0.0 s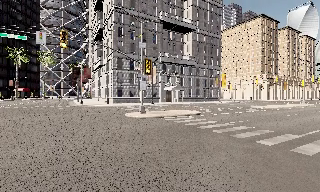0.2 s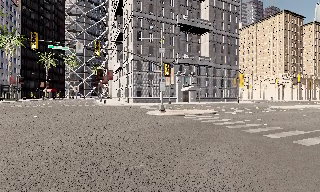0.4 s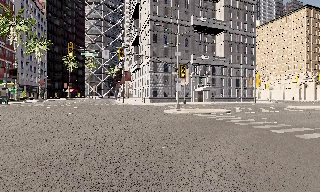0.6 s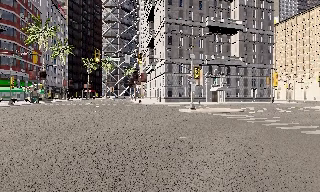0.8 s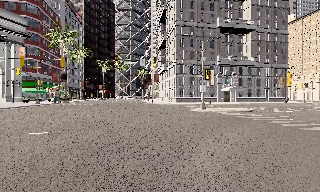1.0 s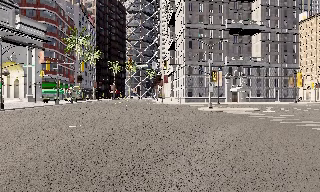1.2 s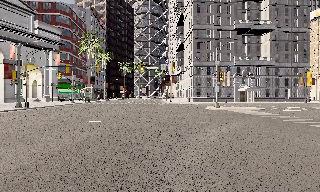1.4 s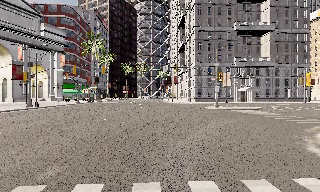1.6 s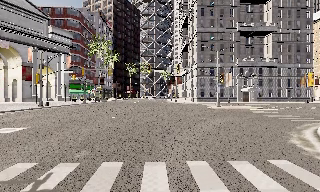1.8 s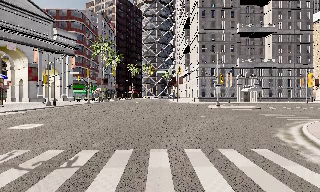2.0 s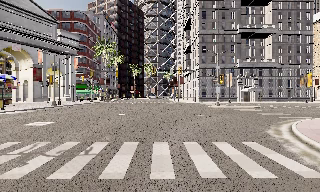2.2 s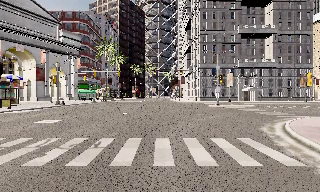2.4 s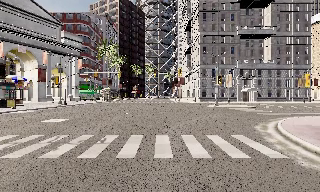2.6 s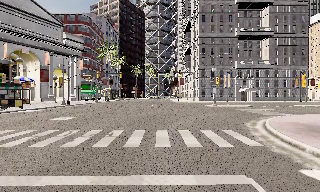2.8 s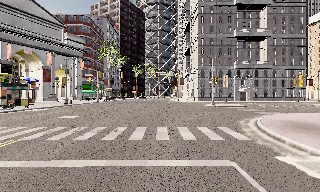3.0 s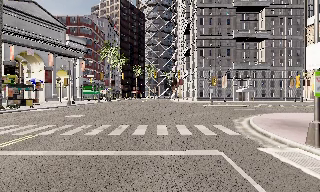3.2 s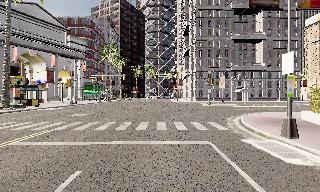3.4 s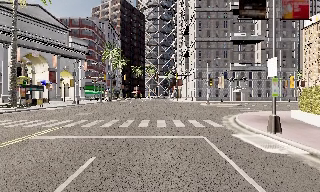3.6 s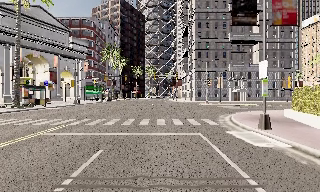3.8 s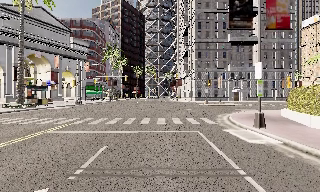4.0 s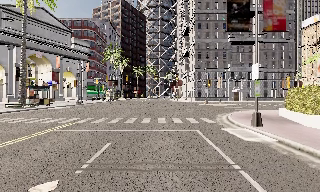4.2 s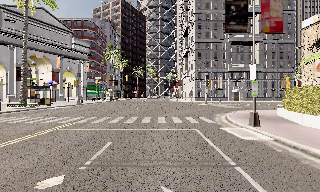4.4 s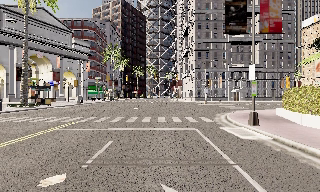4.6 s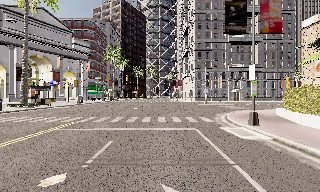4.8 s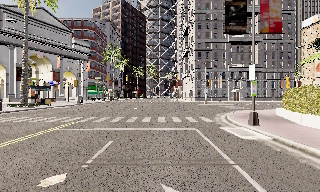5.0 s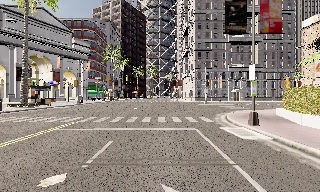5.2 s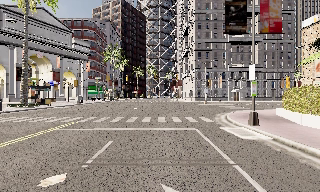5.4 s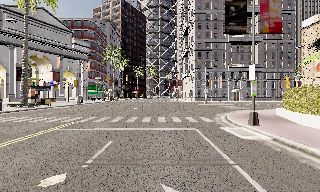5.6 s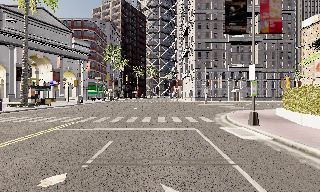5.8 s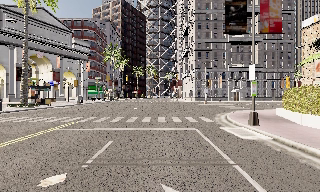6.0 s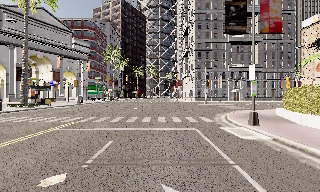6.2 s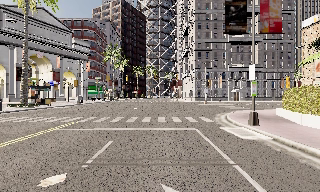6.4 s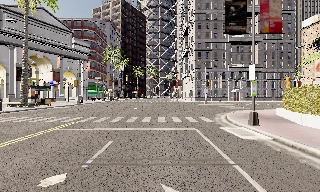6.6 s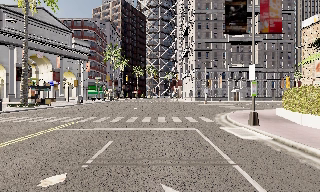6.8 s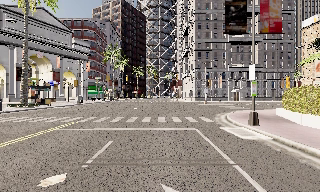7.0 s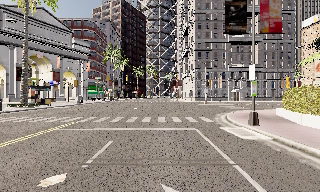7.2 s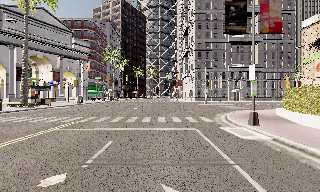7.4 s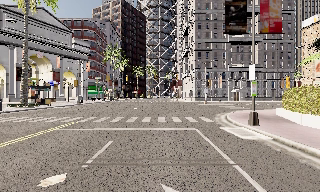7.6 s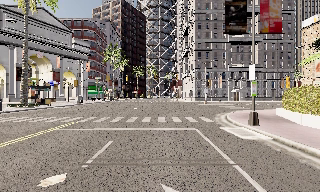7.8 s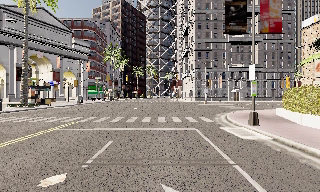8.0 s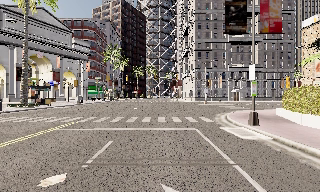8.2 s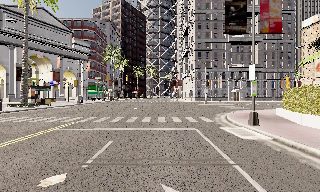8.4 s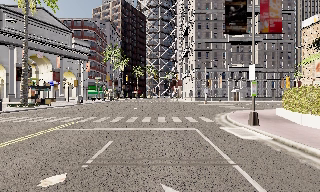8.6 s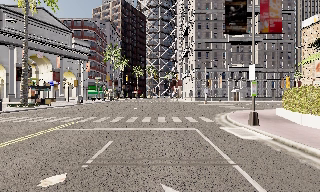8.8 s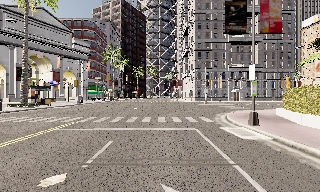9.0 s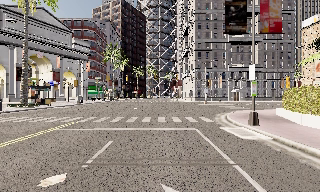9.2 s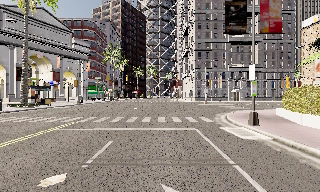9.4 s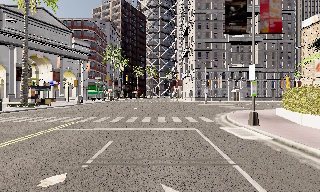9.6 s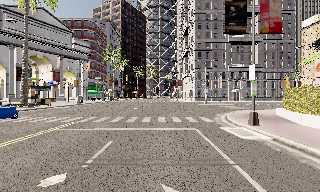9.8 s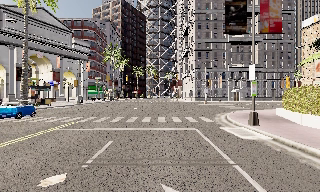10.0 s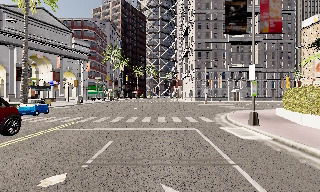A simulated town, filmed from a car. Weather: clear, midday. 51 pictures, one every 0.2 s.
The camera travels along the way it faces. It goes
backward.
0.0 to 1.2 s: The camera swings to its left by about 25 degrees, and the scene slides to the right. It travels backward, about 8 m, so what stands in front gets smaller.
1.2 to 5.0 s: The camera travels backward, about 10 m, so what stands in front gets smaller. It loses speed.
5.0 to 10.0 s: The camera keeps its place and its aim.
The film runs backward here.
